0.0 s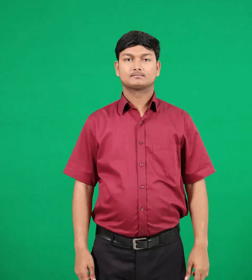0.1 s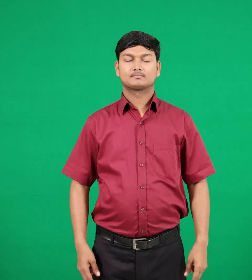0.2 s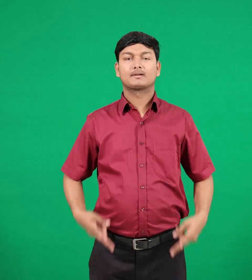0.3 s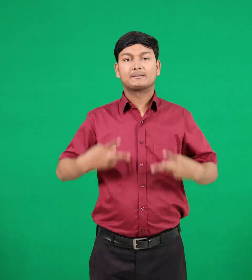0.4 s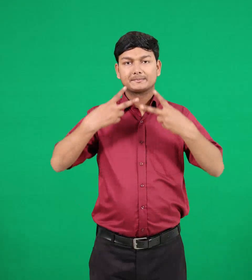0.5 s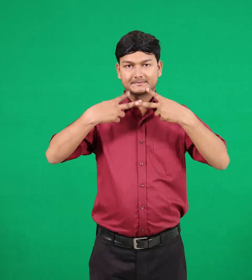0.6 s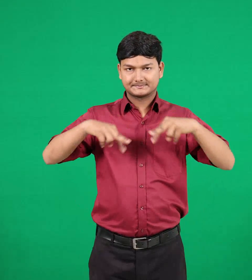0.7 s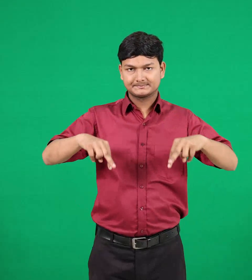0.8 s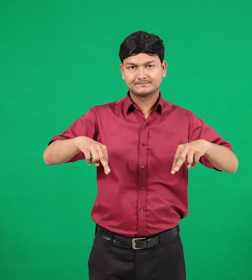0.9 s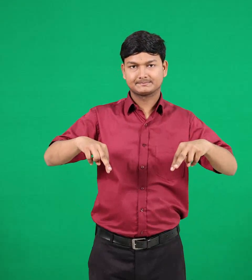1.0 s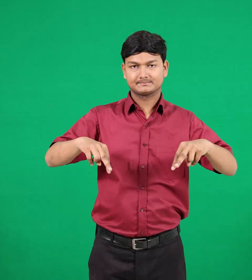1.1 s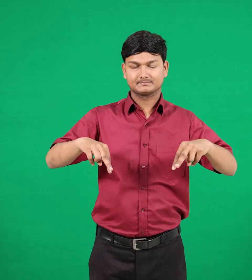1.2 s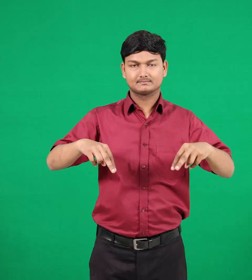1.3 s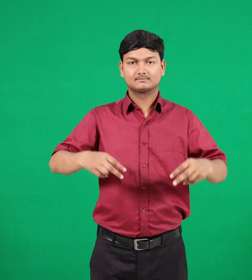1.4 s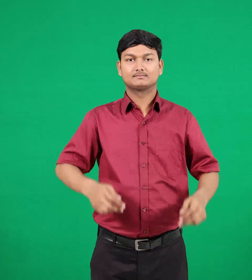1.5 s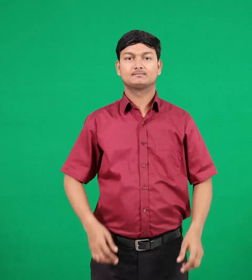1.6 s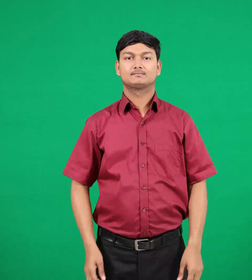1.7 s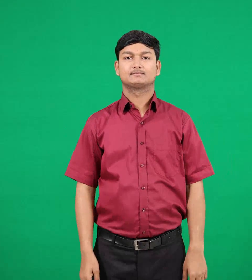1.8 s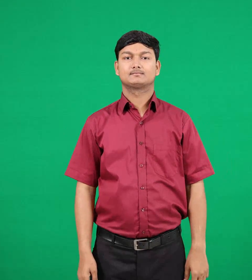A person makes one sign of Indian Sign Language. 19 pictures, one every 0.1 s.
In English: meeting
